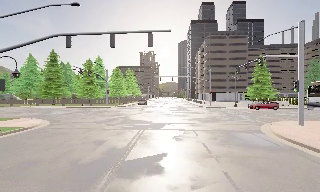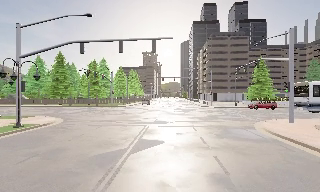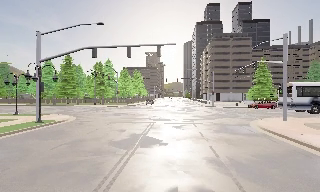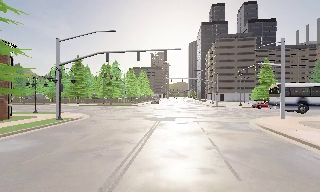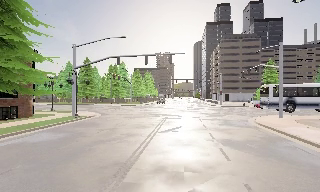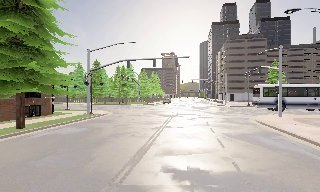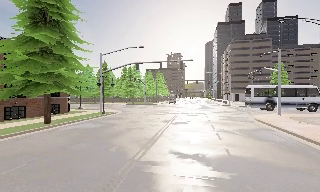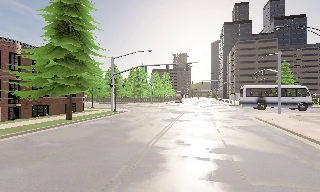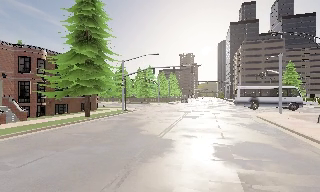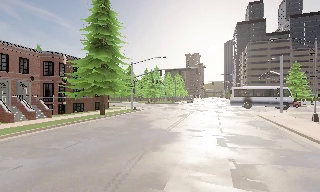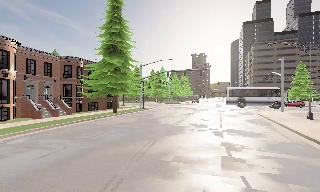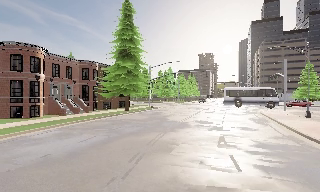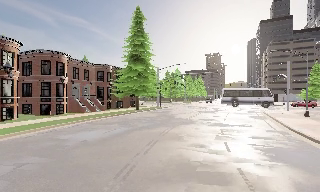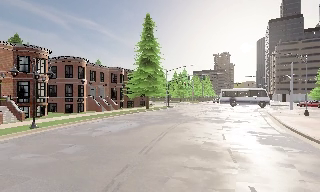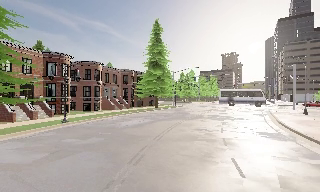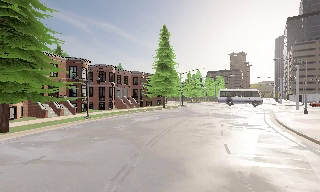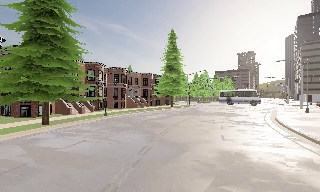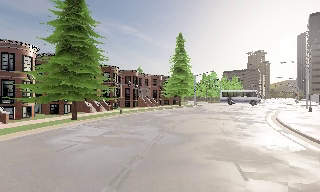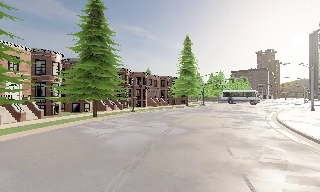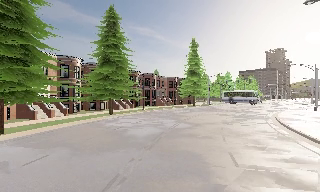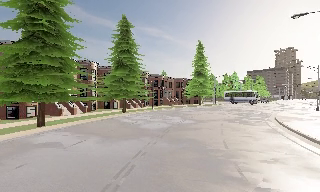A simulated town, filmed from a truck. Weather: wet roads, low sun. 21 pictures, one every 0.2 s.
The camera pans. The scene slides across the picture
to the right.
The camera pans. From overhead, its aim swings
counterclockwise.
0.0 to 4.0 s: The camera swings to its left by about 45 degrees, and the scene slides to the right. It travels backward, about 35 m.
The film runs backward here.
